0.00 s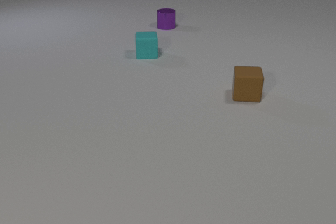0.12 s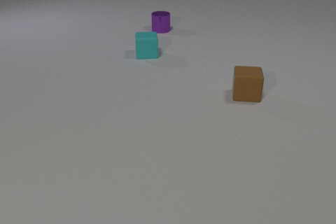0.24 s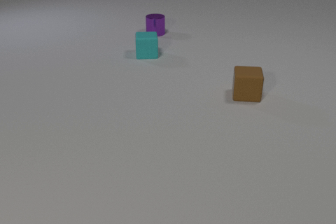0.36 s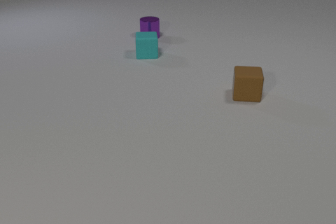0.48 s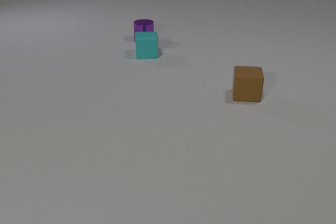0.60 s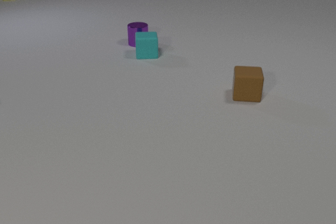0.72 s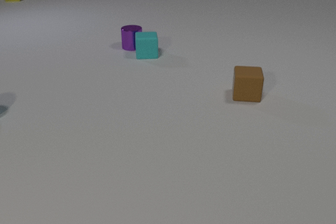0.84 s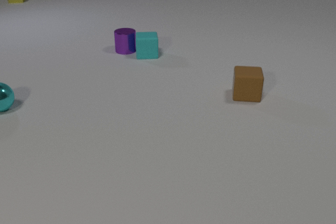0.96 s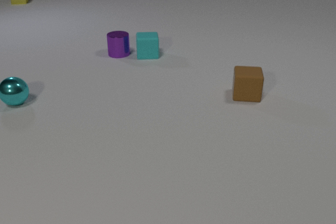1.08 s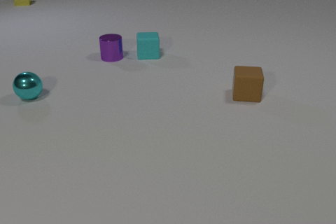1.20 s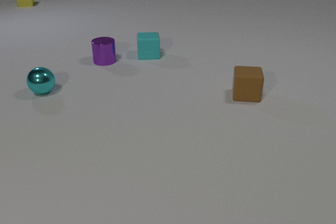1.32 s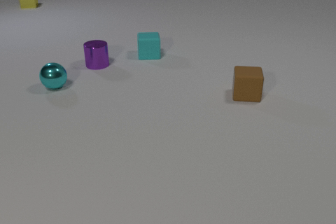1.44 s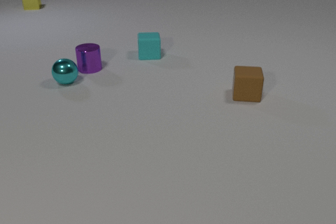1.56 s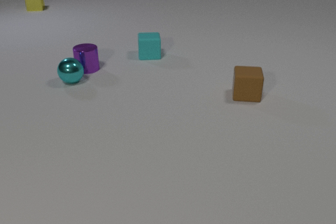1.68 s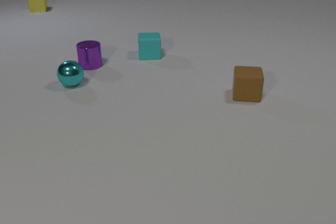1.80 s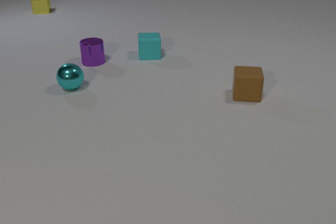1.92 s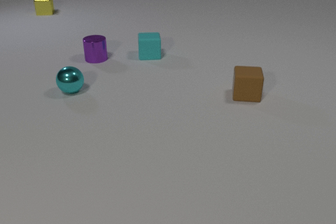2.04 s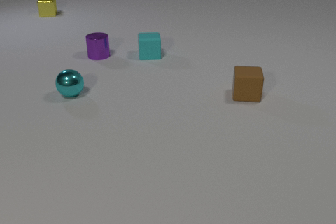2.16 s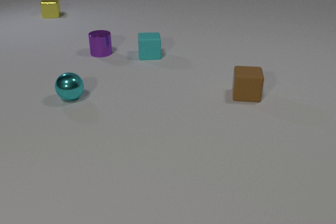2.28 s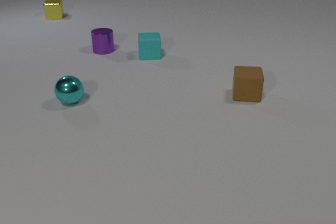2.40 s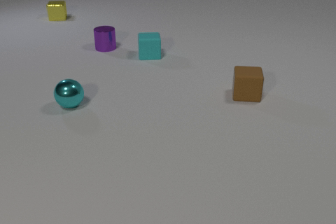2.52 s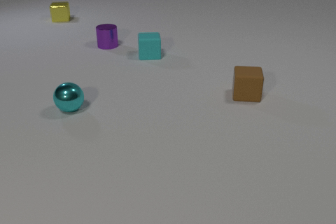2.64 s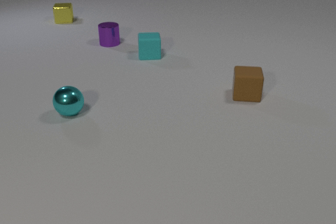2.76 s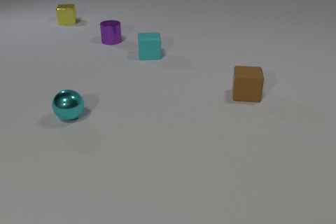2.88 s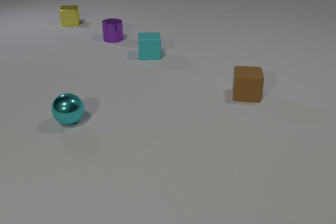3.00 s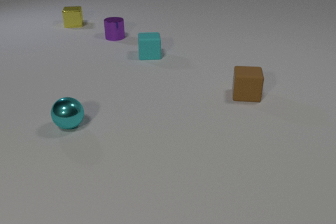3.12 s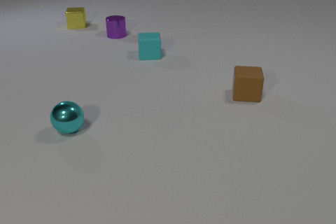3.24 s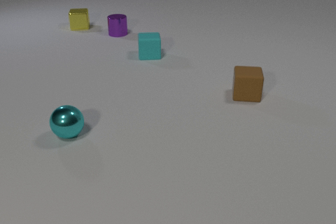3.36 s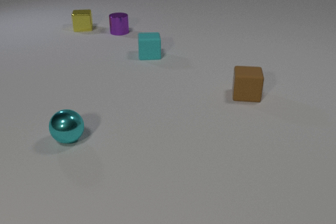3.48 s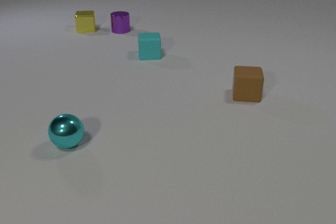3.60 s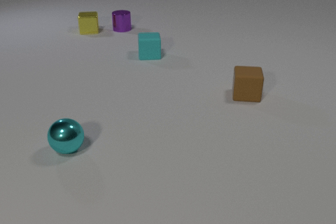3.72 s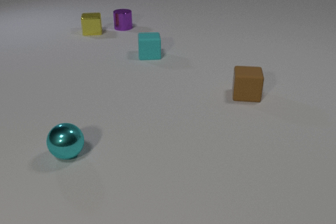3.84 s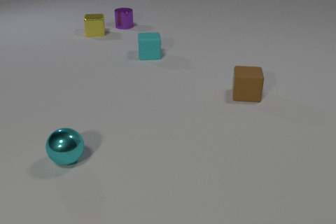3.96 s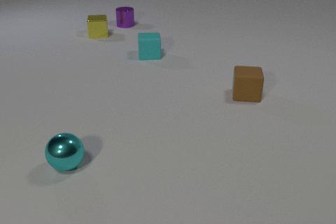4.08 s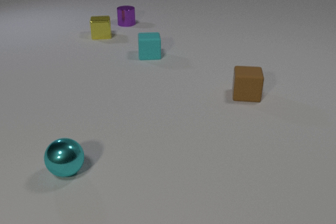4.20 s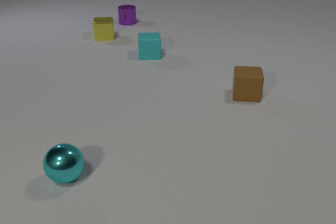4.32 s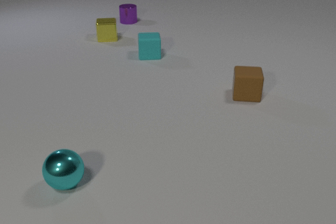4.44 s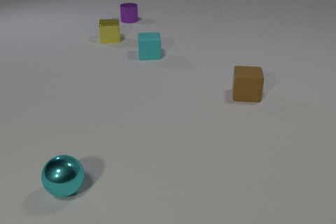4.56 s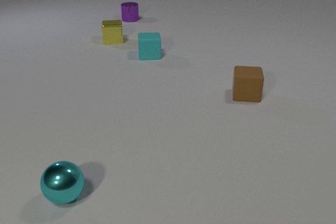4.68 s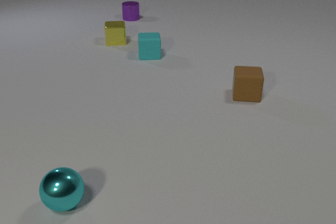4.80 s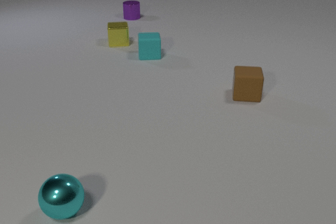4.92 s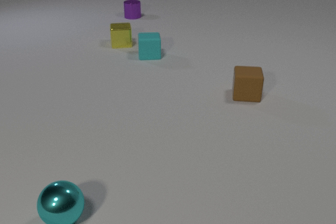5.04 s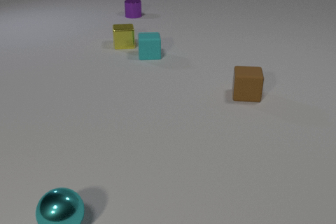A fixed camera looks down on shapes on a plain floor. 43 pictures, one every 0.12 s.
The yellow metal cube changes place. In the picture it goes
toward the camera.
0.00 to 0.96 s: The cyan metal sphere comes in at the left edge, rolls to the right and away from the camera. The purple metal cylinder slides toward the camera and to the left. The yellow metal cube comes in at the top edge, slides toward the camera and to the right. The purple metal cylinder and the cyan rubber cube collide.
0.96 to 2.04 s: The cyan metal sphere rolls to the right. The purple metal cylinder slides to the left. The yellow metal cube slides toward the camera and to the right. The cyan metal sphere and the purple metal cylinder collide.
2.04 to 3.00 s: The cyan metal sphere rolls toward the camera. The purple metal cylinder slides away from the camera. The yellow metal cube slides toward the camera and to the right.
3.00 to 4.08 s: The cyan metal sphere rolls toward the camera. The purple metal cylinder slides away from the camera. The yellow metal cube slides toward the camera and to the right.
4.08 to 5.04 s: The cyan metal sphere rolls toward the camera. The purple metal cylinder slides away from the camera. The yellow metal cube slides toward the camera and to the right.
What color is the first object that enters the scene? yellow.
How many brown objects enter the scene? 0.
How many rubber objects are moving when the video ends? 0.
